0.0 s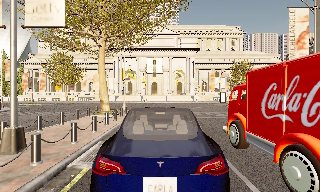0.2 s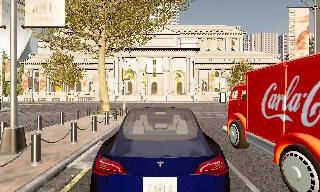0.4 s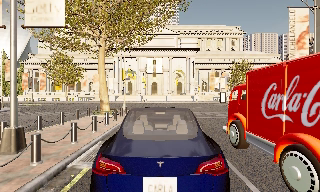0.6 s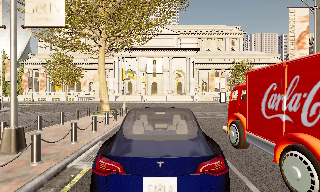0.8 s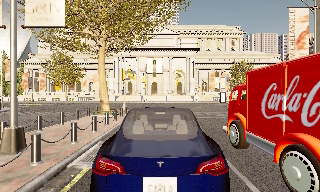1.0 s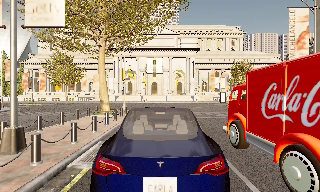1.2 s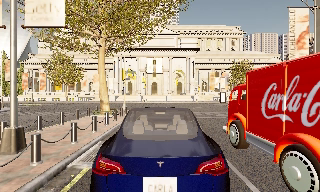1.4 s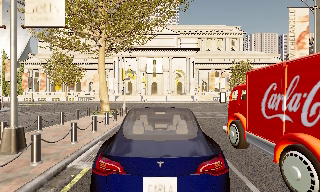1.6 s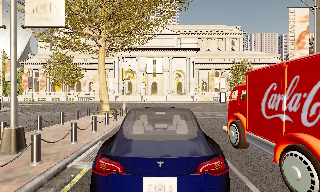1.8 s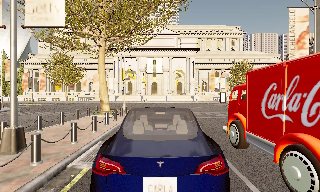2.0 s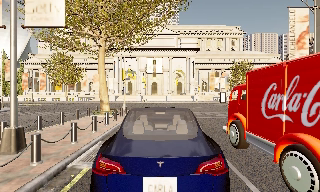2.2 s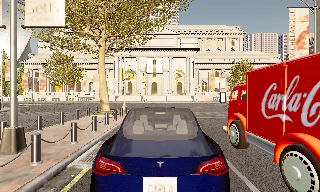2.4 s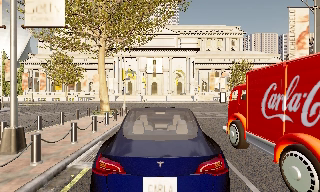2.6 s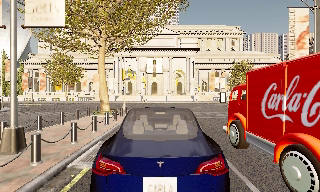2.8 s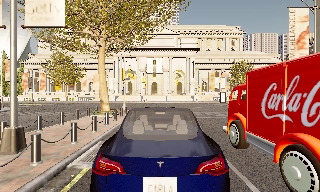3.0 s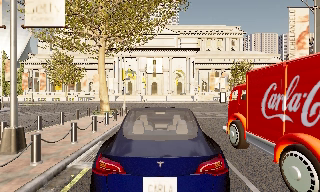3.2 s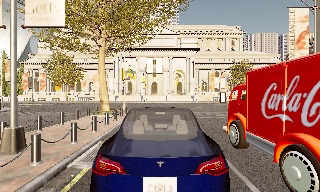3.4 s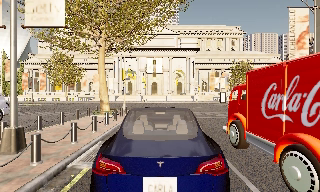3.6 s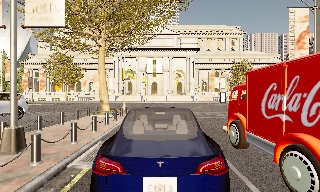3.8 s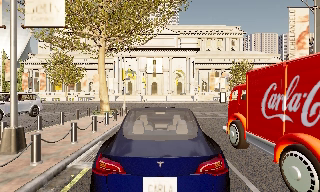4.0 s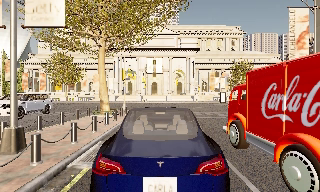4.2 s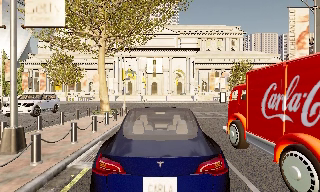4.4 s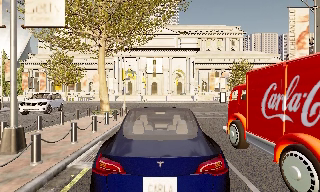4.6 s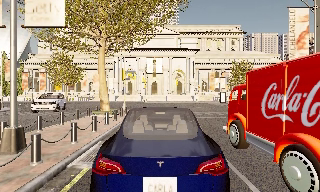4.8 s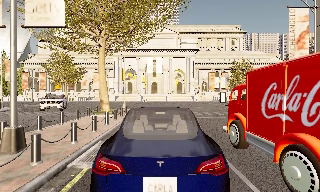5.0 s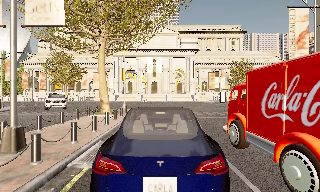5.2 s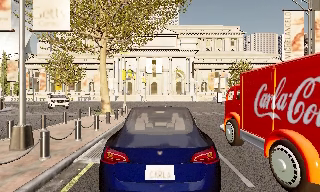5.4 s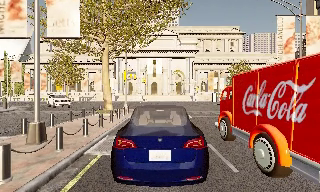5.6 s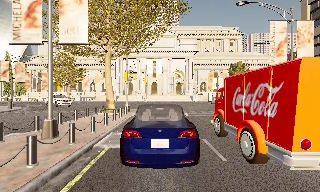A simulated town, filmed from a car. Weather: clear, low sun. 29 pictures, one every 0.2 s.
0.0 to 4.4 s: The camera keeps its place and its aim.
4.4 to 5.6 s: The camera travels backward, about 1.5 m, so what stands in front gets smaller. It gains speed.
The film runs backward here.
